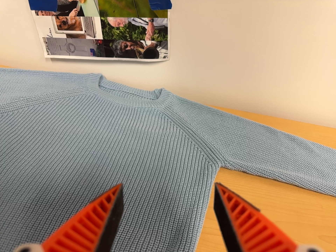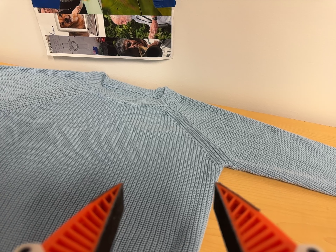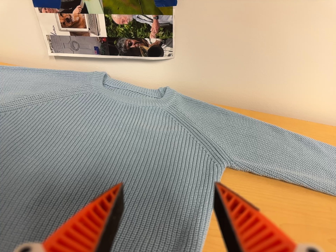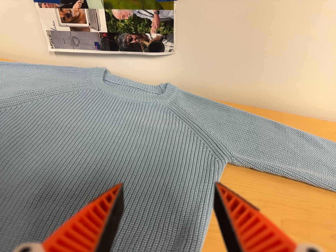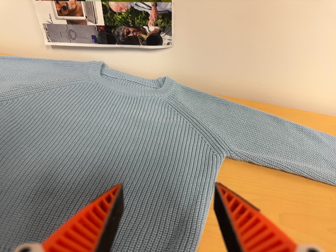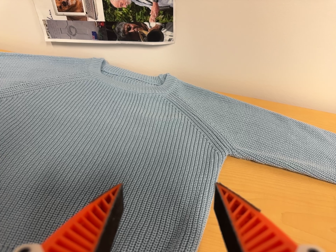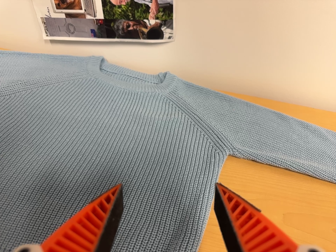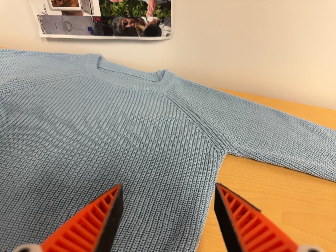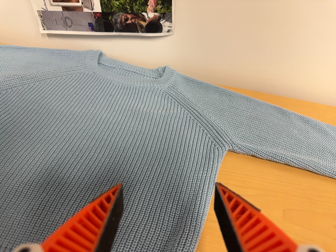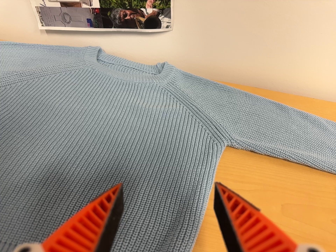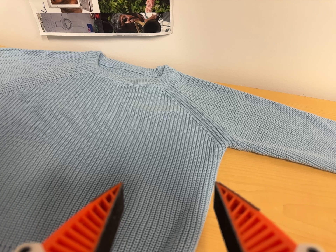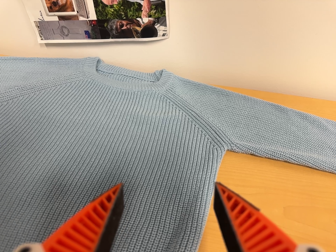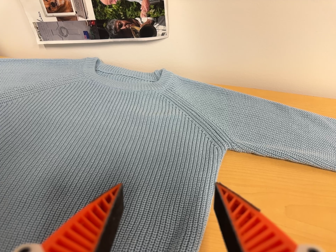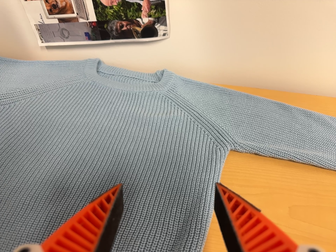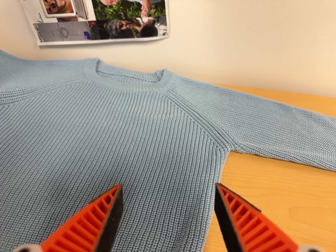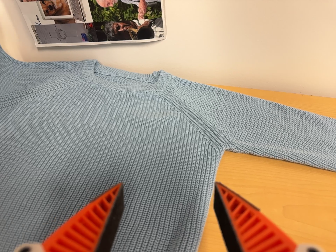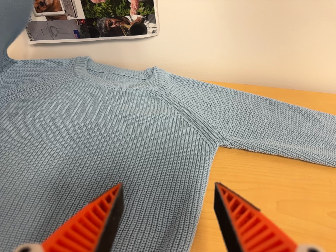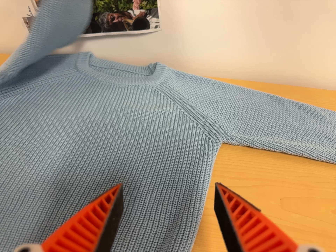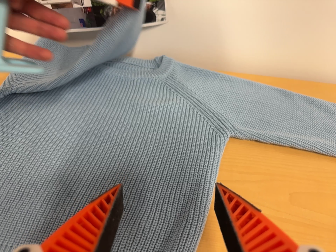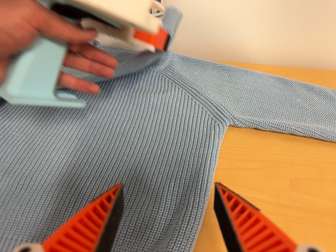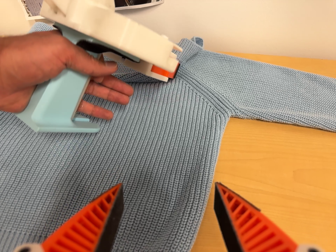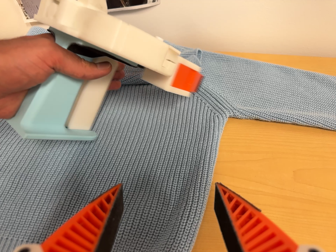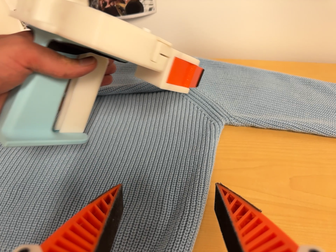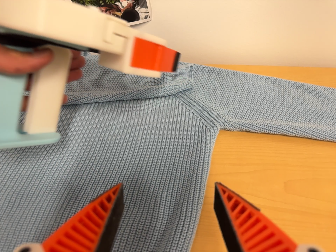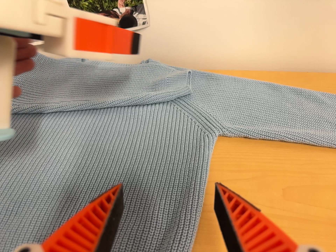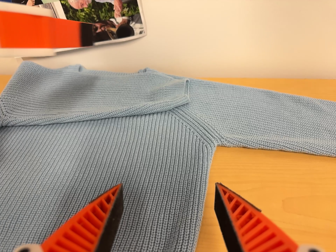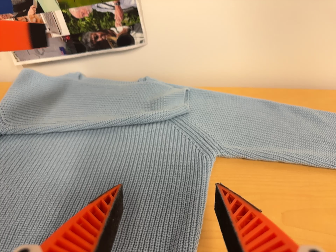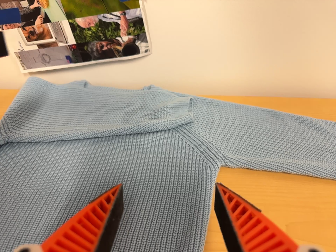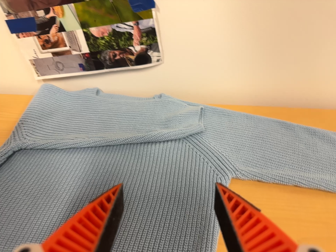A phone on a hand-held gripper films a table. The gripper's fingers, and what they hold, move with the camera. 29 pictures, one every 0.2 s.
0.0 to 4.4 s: The camera travels forward, about 5 cm, so what stands in front looms larger.
4.4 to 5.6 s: The camera travels toward the top of its view, about 5 cm, so close, fixed things drift downward.
The film runs forward here.
